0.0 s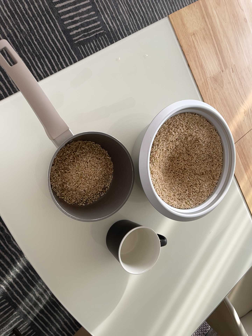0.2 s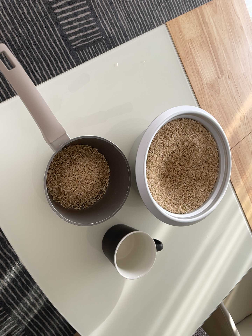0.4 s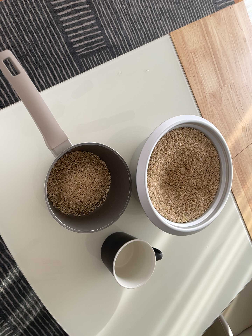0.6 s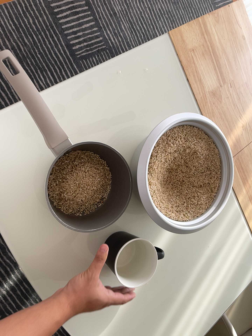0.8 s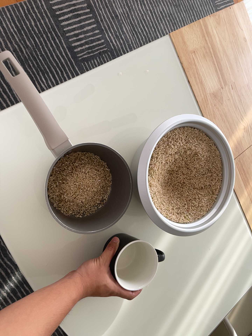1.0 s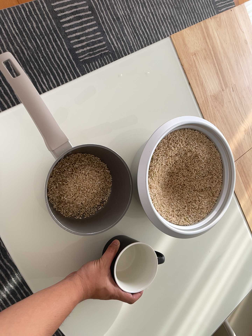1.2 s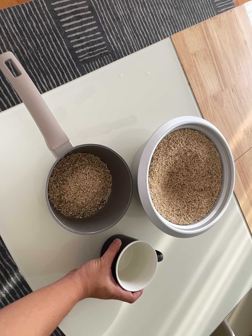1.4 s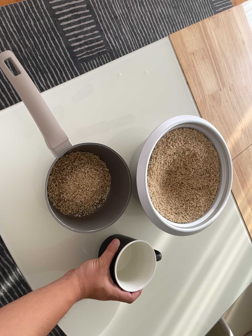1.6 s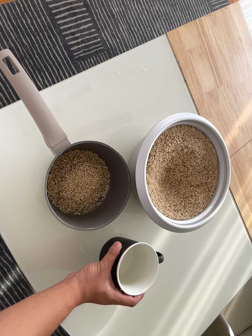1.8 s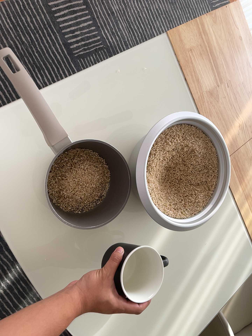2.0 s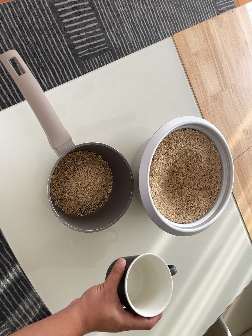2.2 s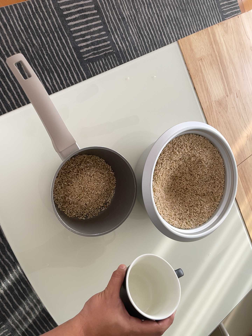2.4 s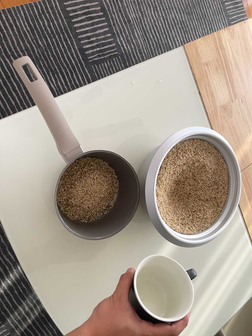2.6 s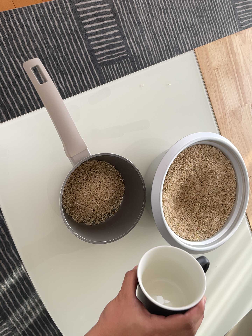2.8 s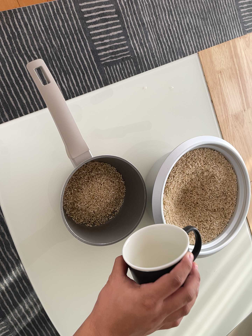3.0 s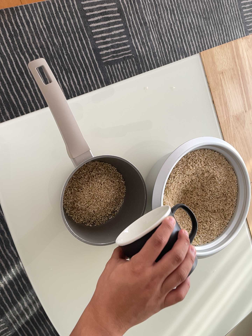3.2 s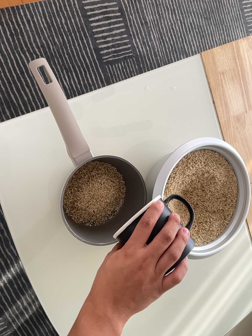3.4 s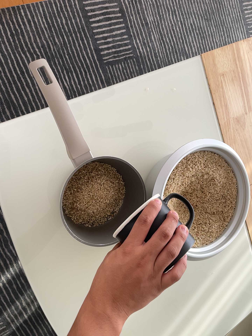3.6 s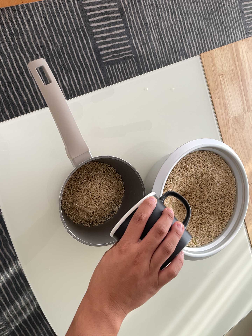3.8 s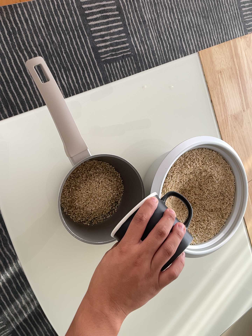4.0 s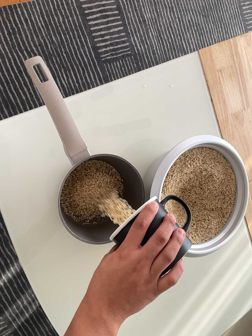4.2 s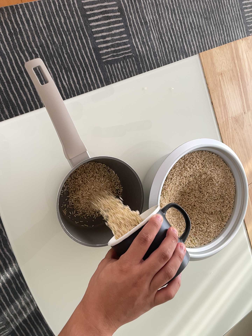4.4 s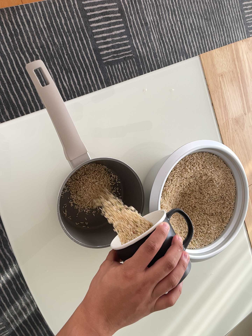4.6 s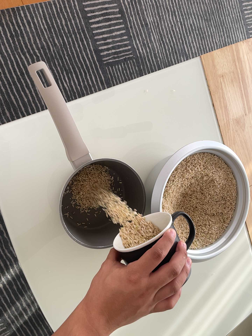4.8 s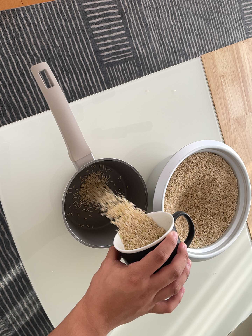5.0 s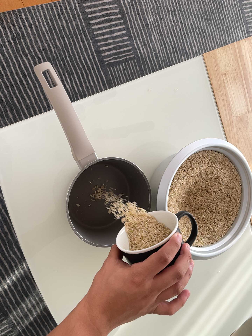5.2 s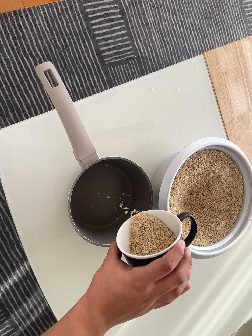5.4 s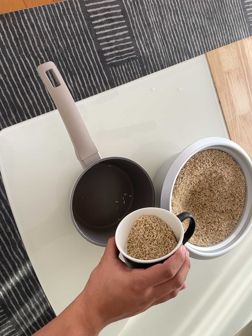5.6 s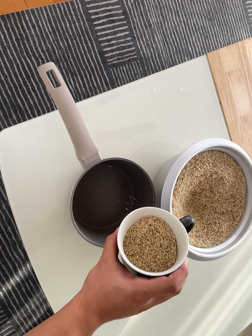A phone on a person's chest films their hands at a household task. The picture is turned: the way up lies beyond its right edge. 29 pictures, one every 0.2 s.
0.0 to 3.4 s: The camera rolls about its line of sight by about 10 degrees, and the scene rotates clockwise.
3.4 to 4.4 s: The camera keeps its place and its aim.
4.4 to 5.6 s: The camera shifts only a little, or ends up much as it began.
The film runs backward here.
